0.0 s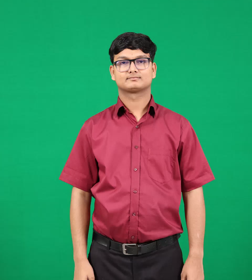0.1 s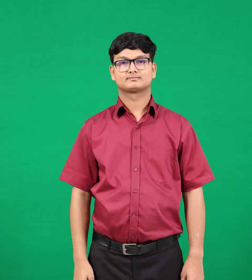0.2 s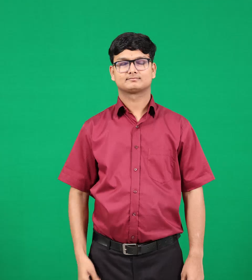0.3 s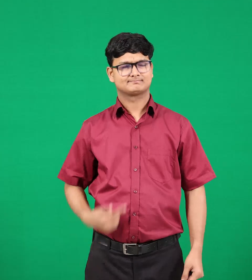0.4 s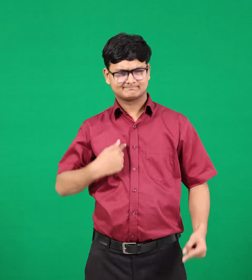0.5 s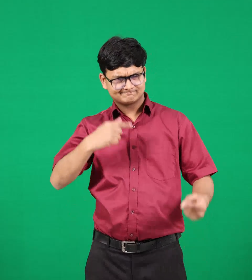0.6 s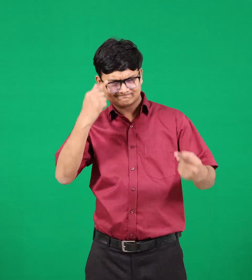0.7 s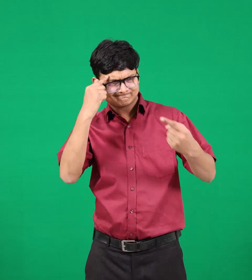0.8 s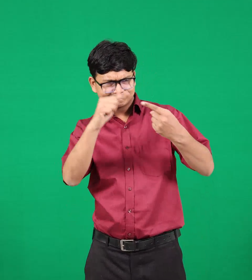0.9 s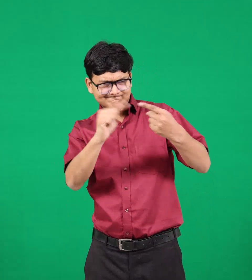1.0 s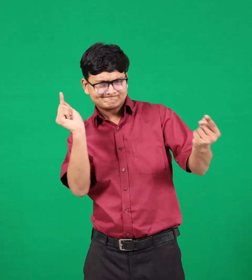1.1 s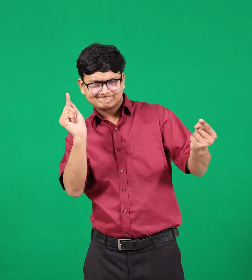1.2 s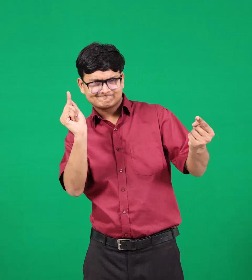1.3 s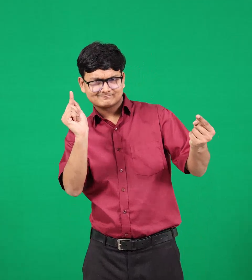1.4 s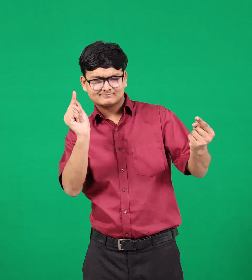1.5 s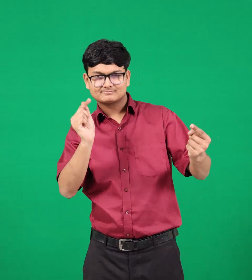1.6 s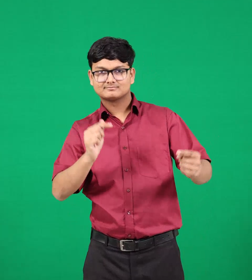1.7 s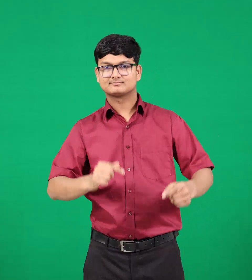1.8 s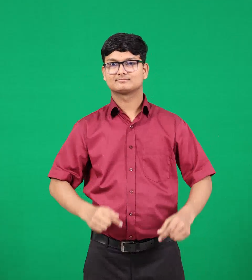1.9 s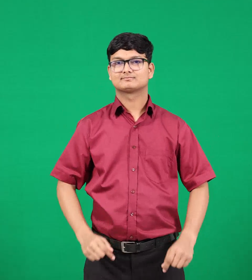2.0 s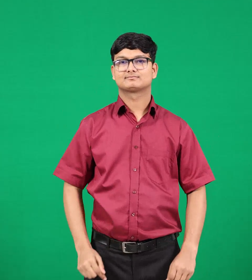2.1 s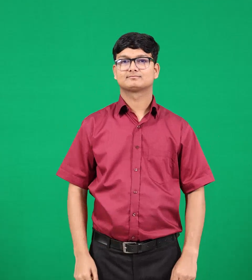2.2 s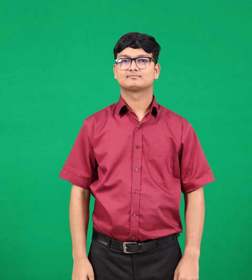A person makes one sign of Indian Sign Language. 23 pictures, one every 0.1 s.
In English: disagree
